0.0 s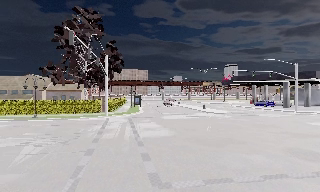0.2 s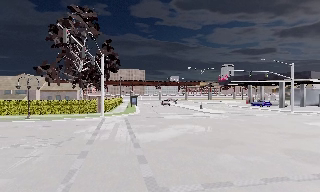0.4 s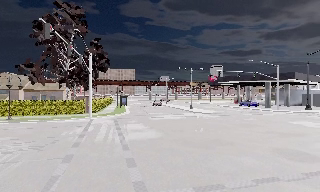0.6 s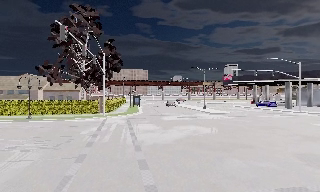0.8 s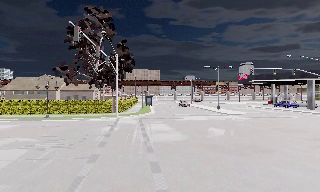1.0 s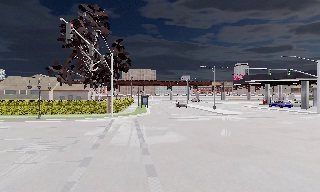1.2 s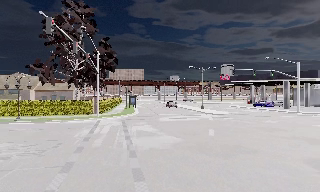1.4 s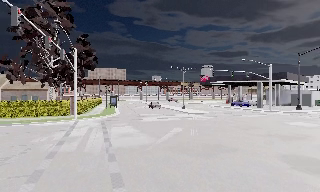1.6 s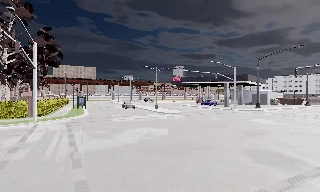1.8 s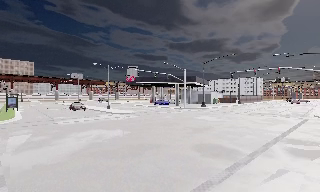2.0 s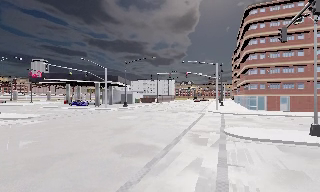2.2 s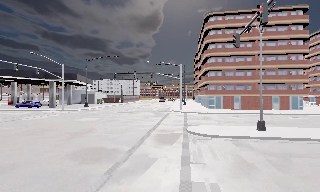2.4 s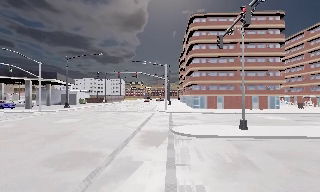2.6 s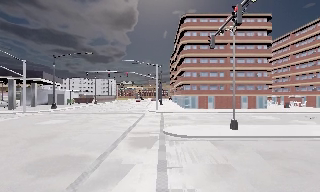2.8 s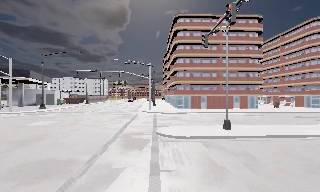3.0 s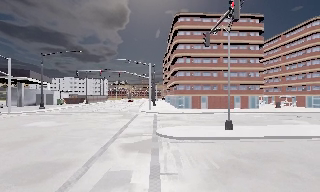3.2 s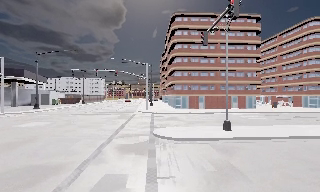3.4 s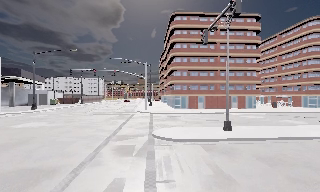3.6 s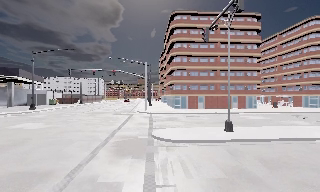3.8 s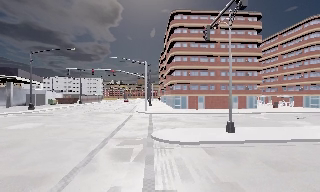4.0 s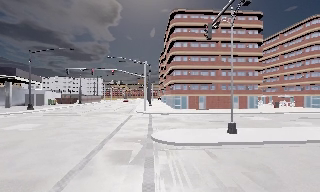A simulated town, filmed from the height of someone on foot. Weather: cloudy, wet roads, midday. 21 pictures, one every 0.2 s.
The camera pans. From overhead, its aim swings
clockwise.
The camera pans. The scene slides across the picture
to the left.
0.0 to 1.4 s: The camera travels forward, about 2 m, so what stands in front looms larger.
1.4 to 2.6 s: The camera pans to its right, which is clockwise from overhead, by about 75 degrees. It travels forward, about 1.5 m.
2.6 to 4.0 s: The camera travels forward, about 2 m, so what stands in front looms larger.
The film runs forward here.
